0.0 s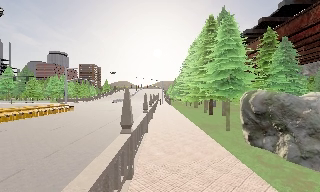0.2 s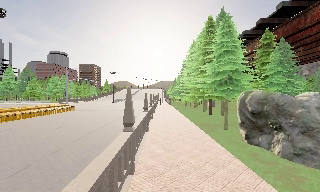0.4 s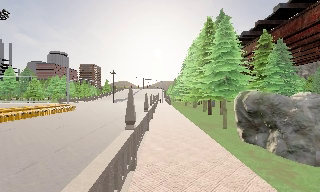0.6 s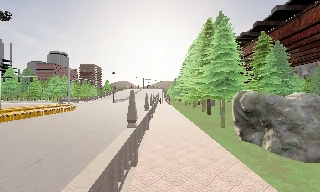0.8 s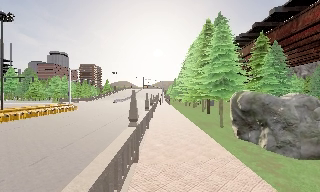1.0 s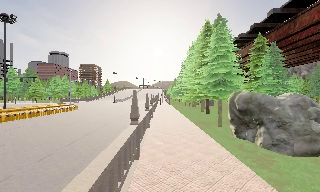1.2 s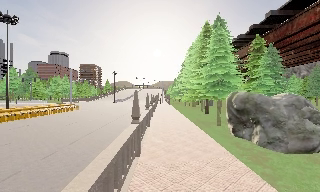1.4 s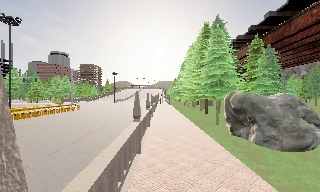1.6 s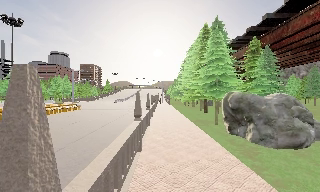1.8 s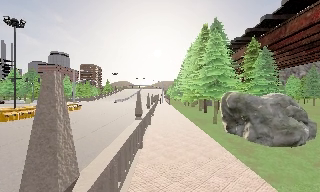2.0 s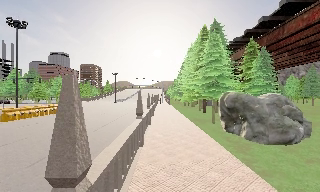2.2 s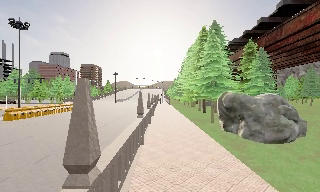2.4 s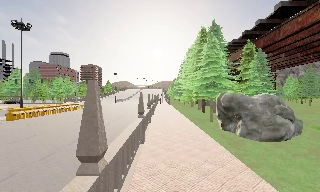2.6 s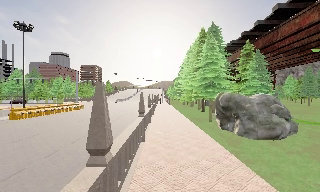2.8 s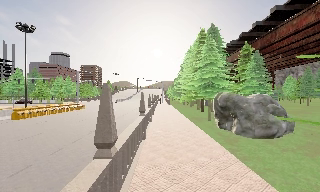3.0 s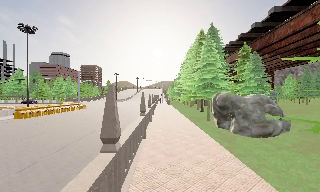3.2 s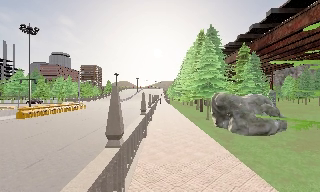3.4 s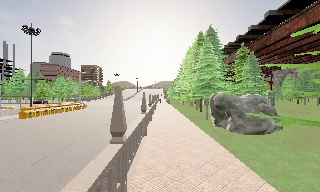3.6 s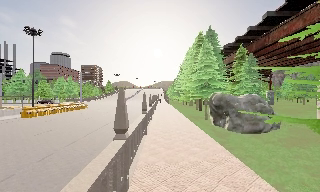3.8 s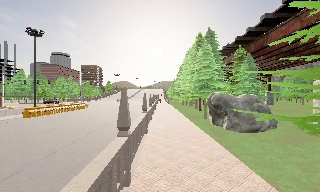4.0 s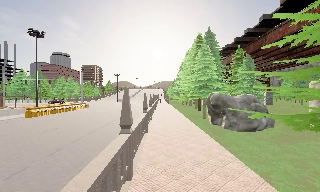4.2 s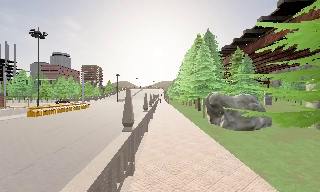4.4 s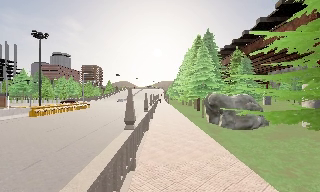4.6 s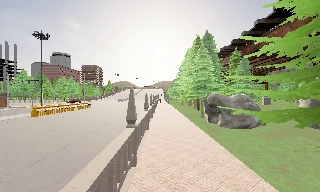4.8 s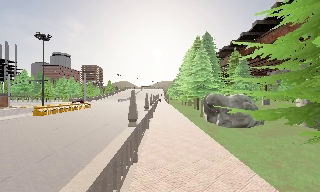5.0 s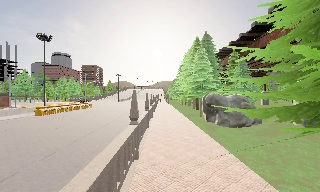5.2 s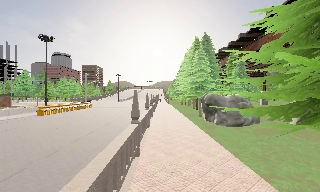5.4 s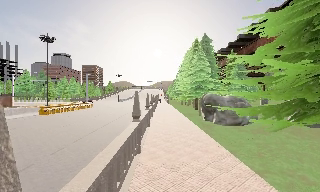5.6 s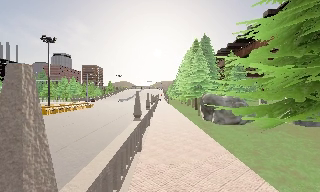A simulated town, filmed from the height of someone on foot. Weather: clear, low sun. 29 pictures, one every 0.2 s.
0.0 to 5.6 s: The camera travels backward, about 9 m, so what stands in front gets smaller.
The film runs backward here.
